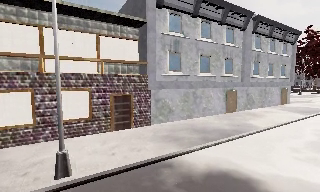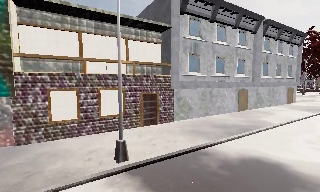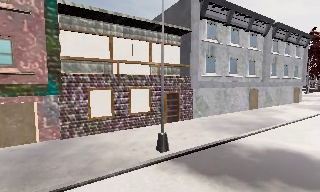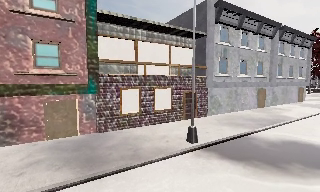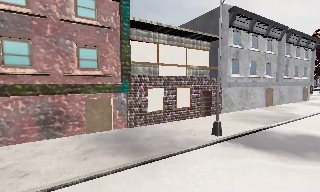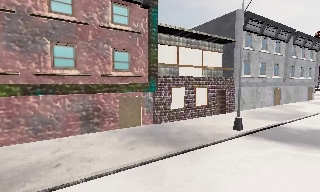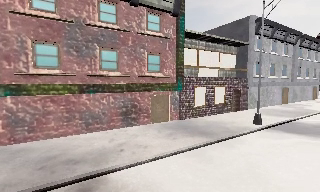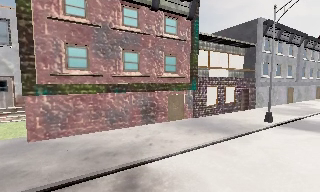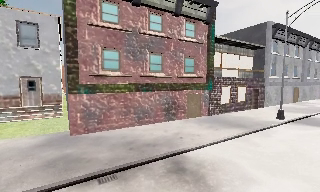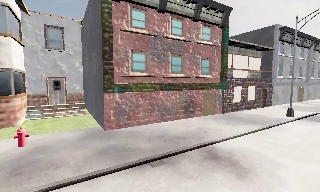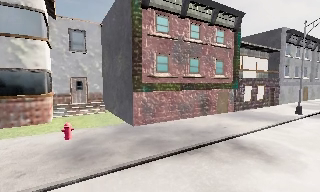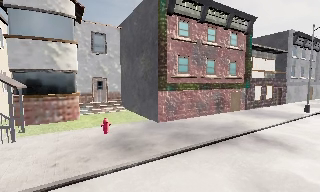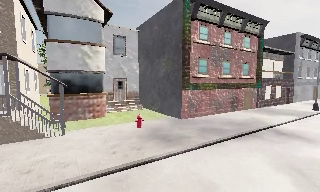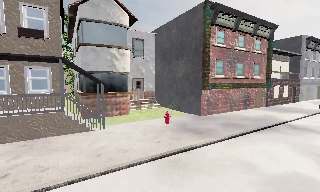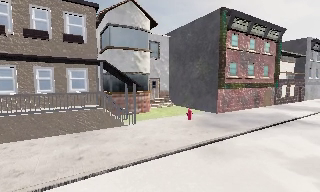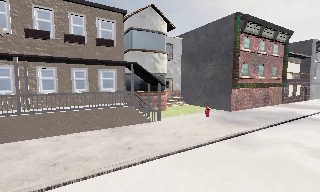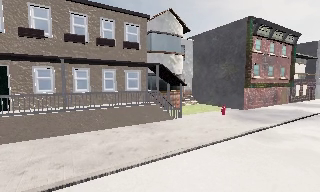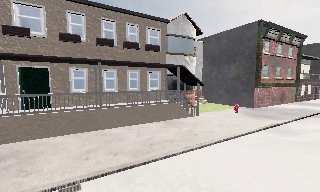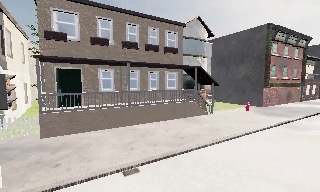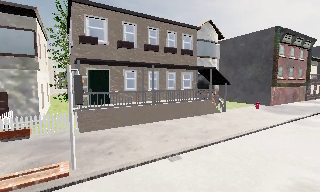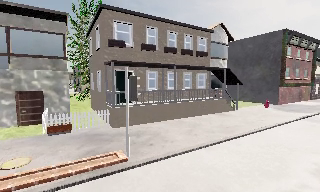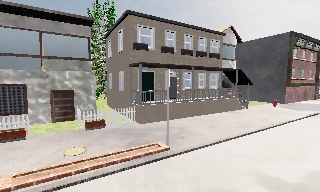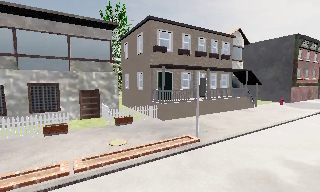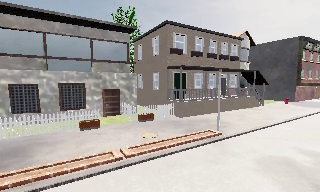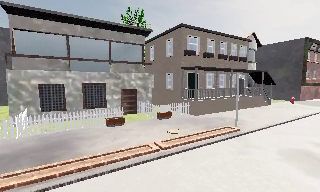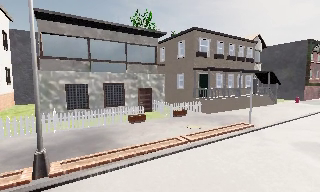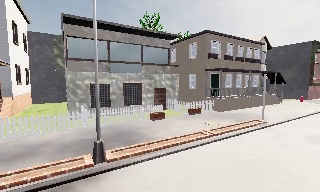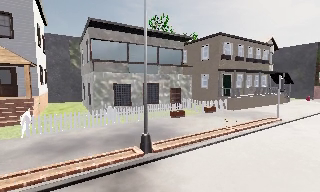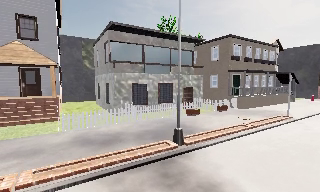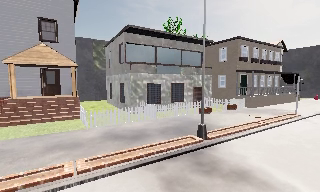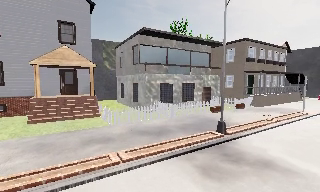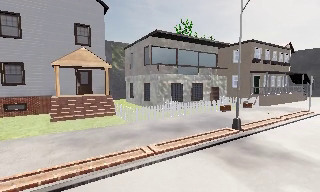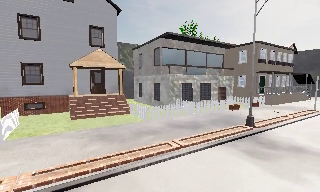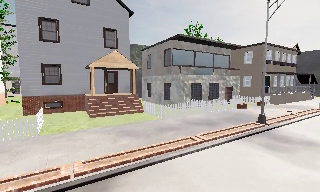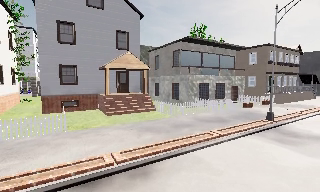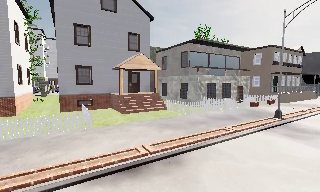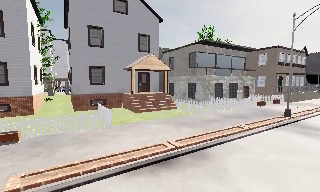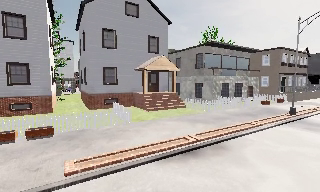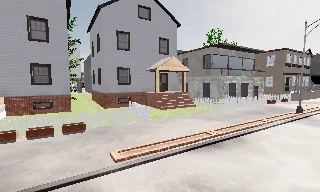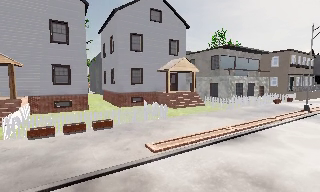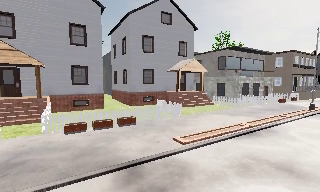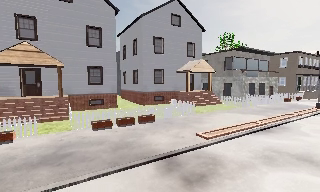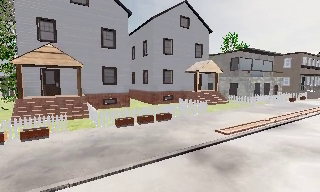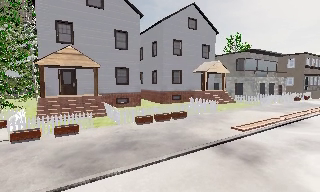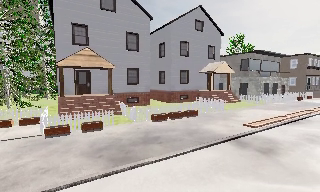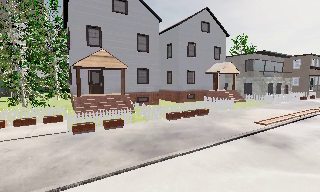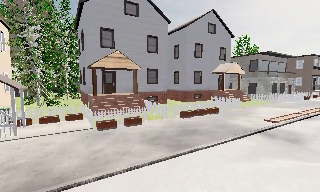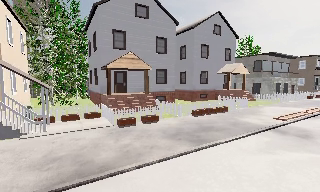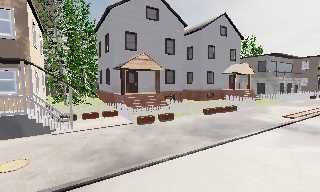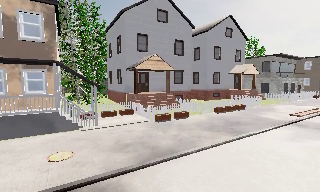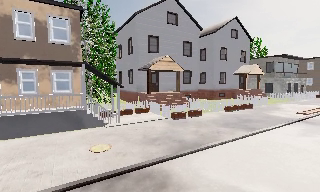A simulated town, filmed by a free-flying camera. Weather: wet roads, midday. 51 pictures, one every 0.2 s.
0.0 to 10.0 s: The camera travels to its left and backward, about 75 m, so close, fixed things drift to the right.
The film runs backward here.
